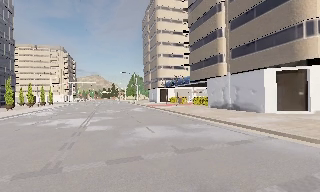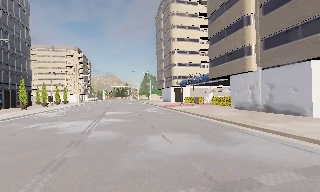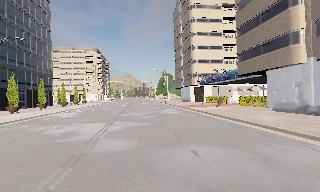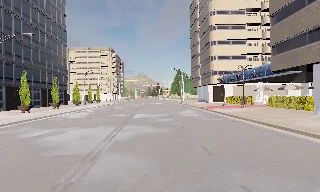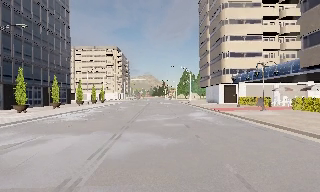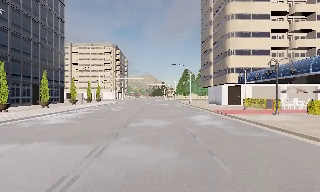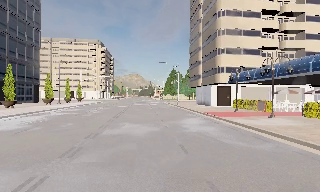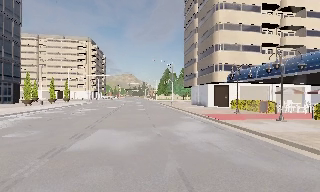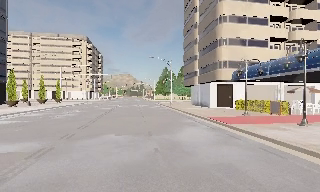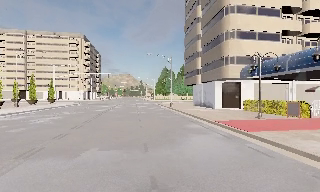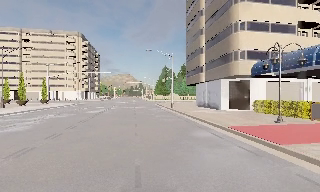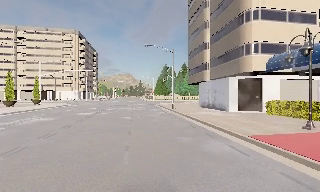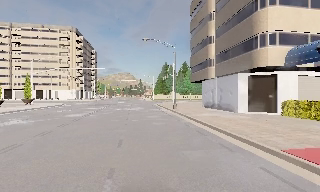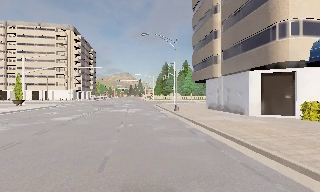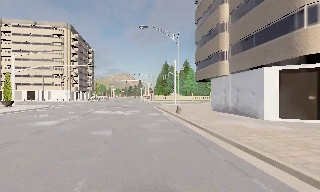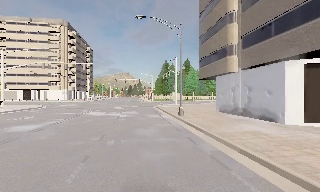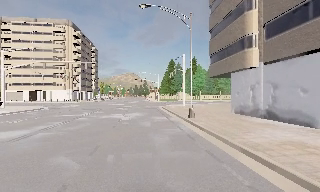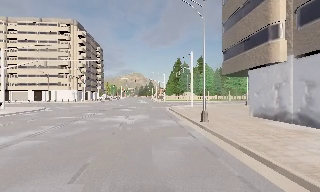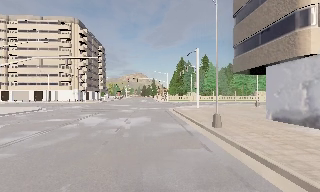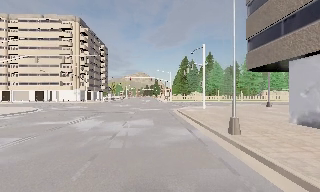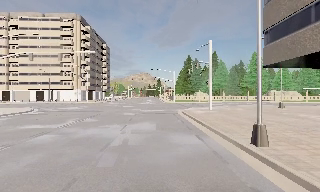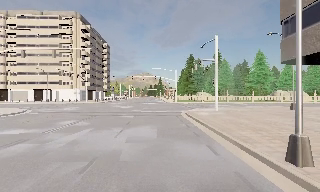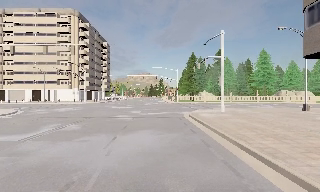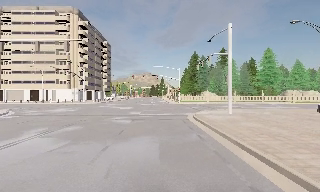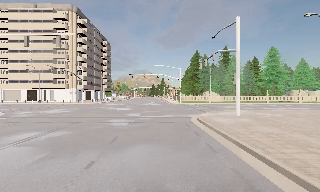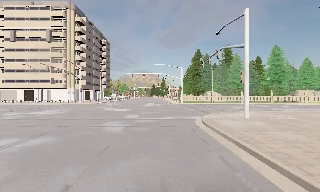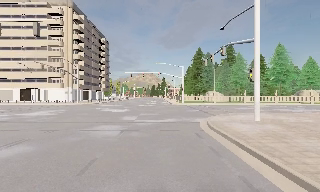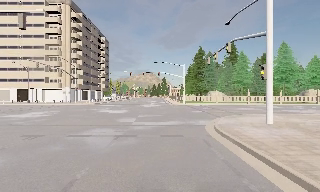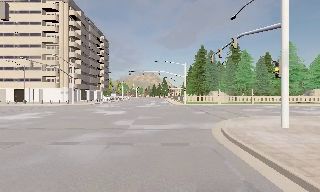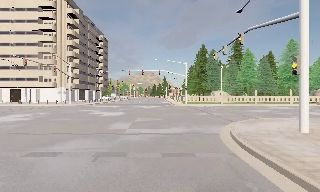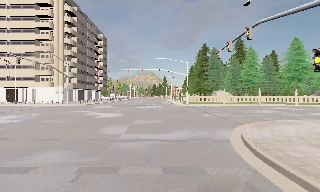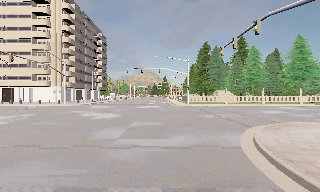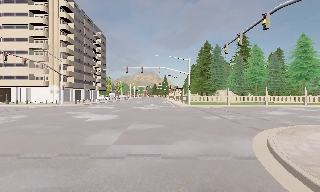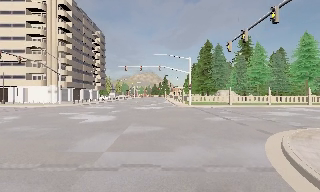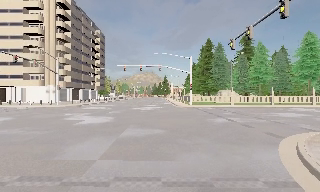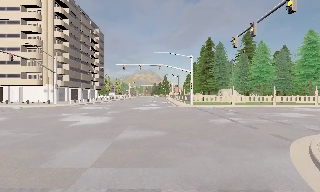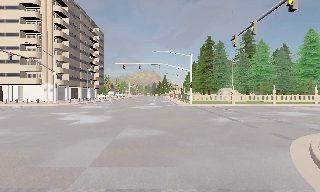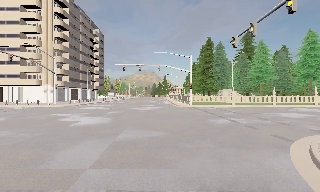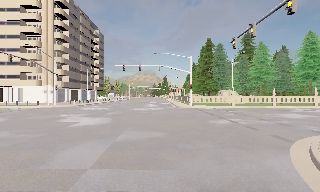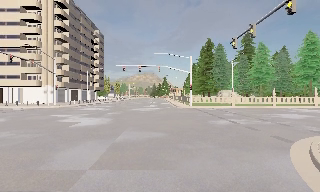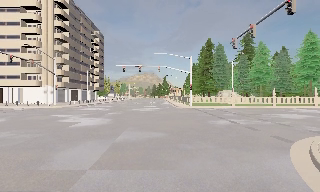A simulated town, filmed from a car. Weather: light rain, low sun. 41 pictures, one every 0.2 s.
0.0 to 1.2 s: The scene slides to the right, as the camera pans about 15 degrees to its left. It travels forward, about 12 m, so what stands in front looms larger.
1.2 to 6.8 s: The camera travels forward, about 40 m, so what stands in front looms larger. It loses speed.
6.8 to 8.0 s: The camera shifts only a little, or ends up much as it began.
The film runs forward here.
